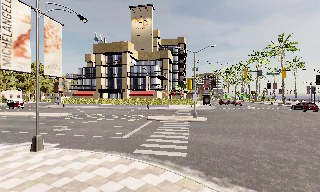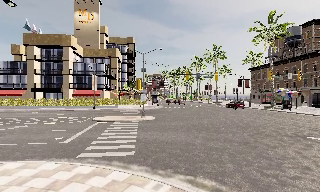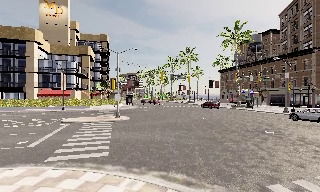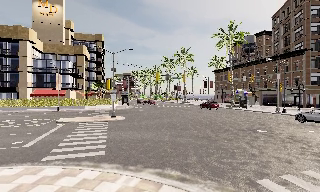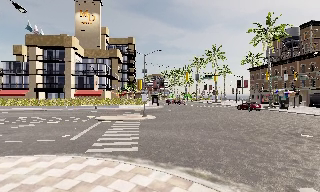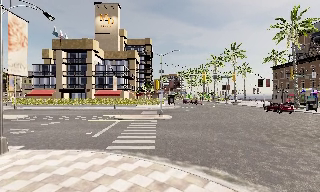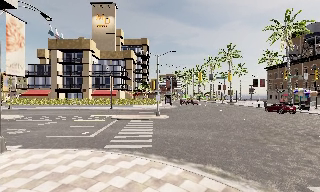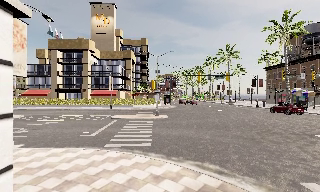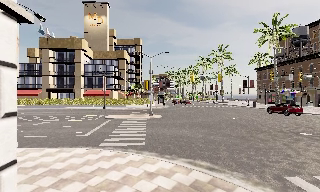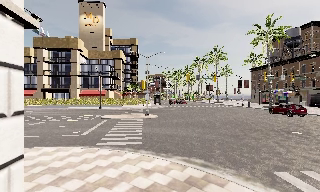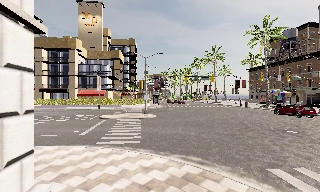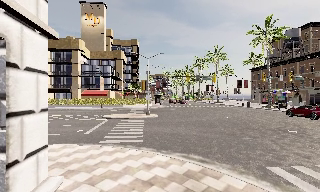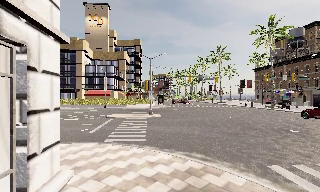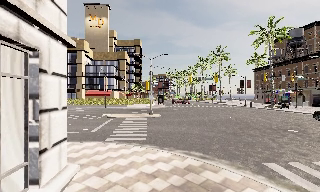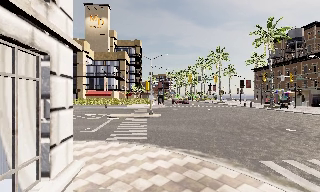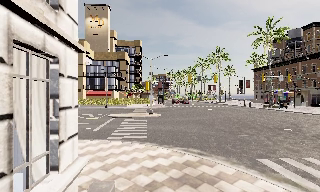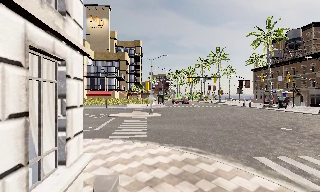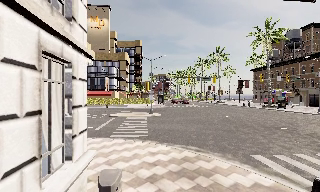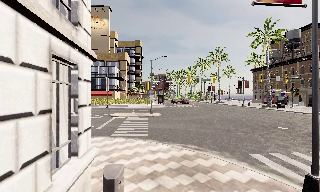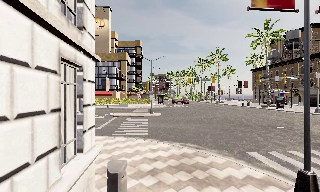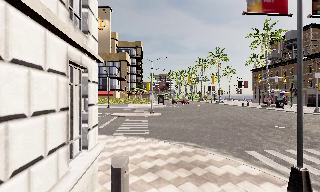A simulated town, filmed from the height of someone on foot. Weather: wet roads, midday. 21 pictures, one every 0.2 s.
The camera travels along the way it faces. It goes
backward.
0.0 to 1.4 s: The camera swings to its right by about 15 degrees, and the scene slides to the left. It travels backward, about 1.5 m, so what stands in front gets smaller.
1.4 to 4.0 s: The camera travels backward, about 3 m, so what stands in front gets smaller.
The film runs backward here.
